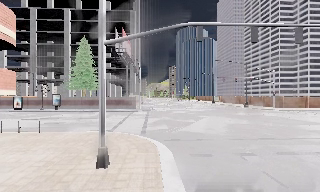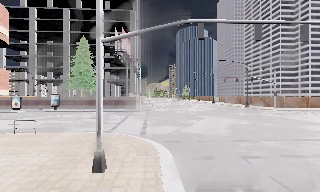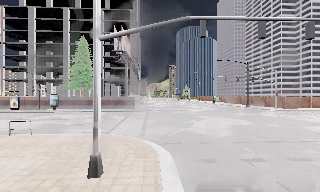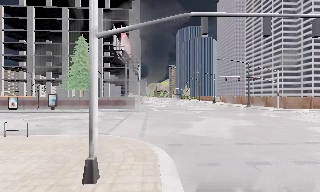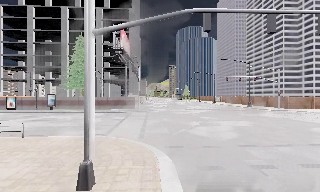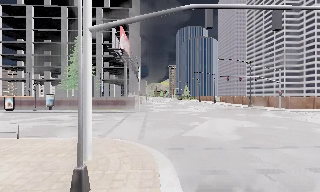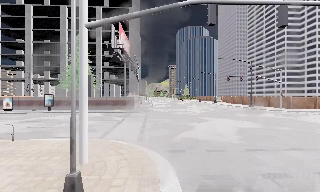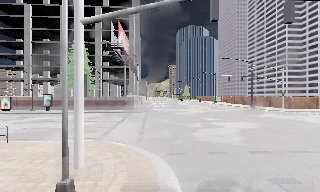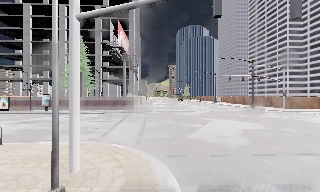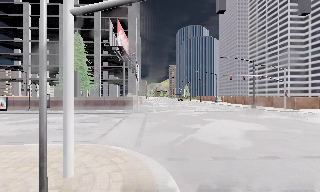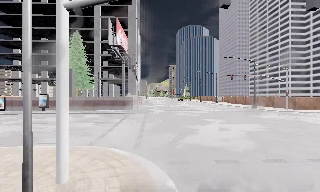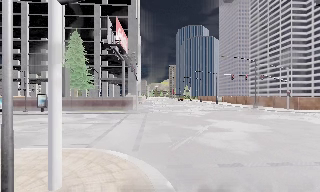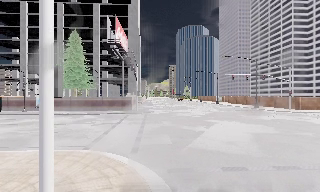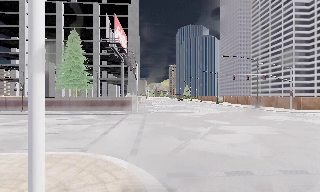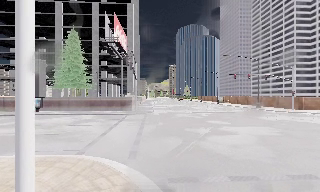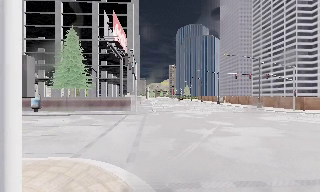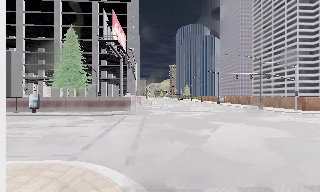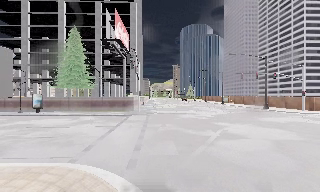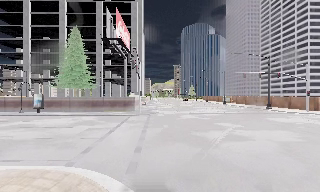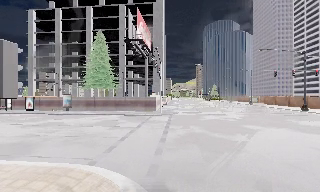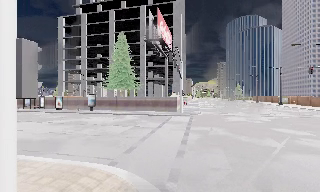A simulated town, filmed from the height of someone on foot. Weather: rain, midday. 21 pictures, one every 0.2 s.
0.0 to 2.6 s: The camera travels forward, about 4.5 m, so what stands in front looms larger.
2.6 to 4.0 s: The camera swings to its left by about 15 degrees, and the scene slides to the right. It travels forward, about 2.5 m, so what stands in front looms larger.
The film runs forward here.
